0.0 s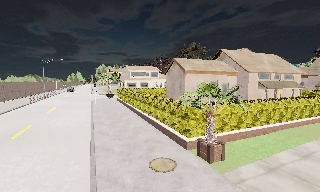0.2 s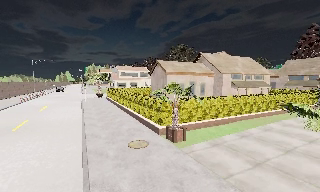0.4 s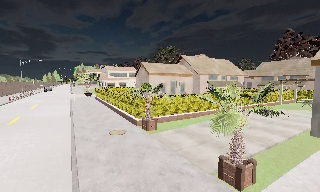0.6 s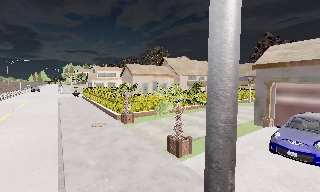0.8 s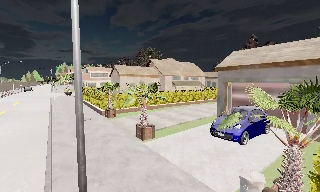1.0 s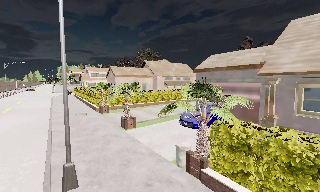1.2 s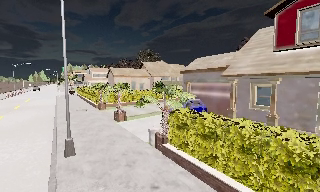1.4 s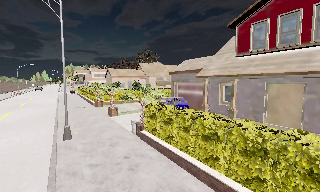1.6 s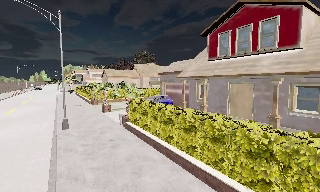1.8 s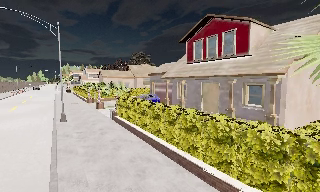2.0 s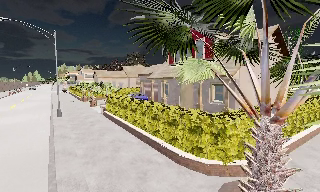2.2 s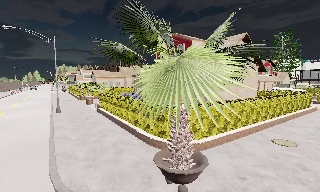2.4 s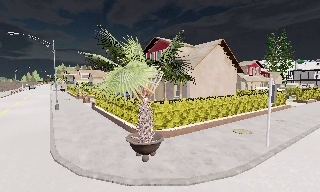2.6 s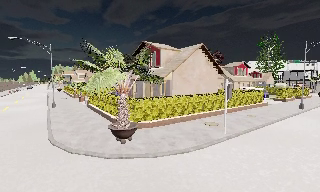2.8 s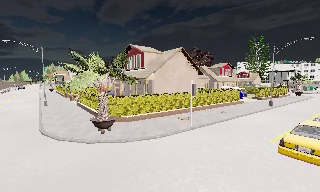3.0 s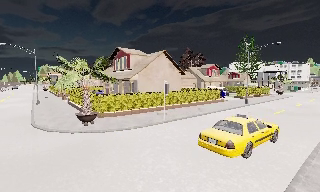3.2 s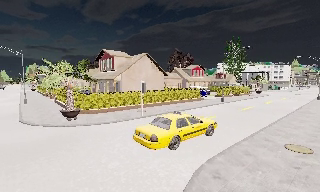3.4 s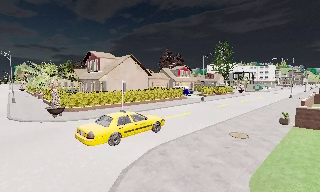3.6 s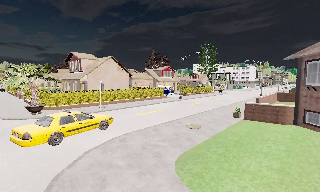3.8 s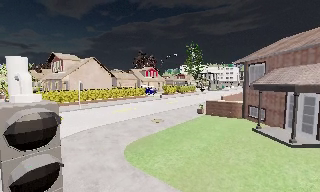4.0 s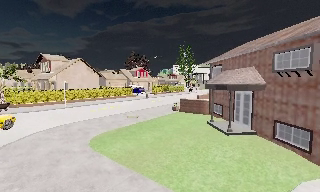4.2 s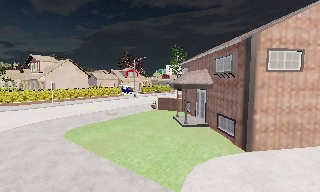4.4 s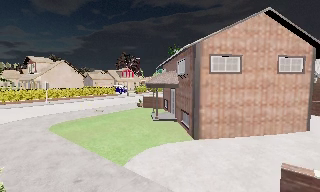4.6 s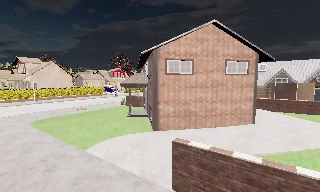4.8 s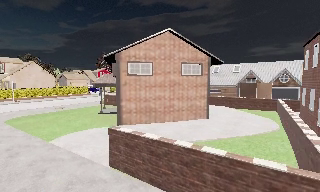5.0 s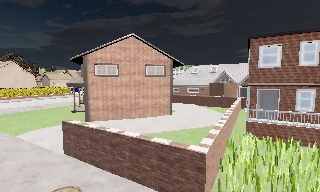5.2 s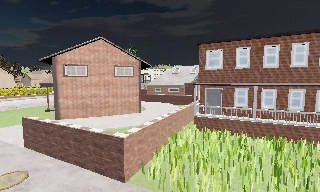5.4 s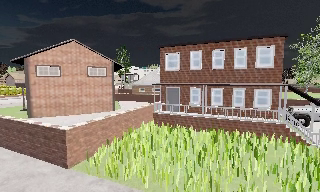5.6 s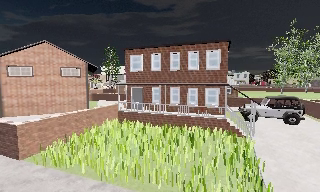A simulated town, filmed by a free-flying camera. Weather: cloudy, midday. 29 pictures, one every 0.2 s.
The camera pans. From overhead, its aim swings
clockwise.
The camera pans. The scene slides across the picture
to the left.
0.0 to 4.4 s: The camera pans to its right, which is clockwise from overhead, by about 30 degrees. It travels backward and to its right, about 50 m, so what stands in front gets smaller.
4.4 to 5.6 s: The camera pans to its right, which is clockwise from overhead, by about 15 degrees. It travels to its right and backward, about 13 m, so close, fixed things drift to the left.
The film runs backward here.
